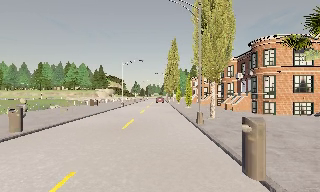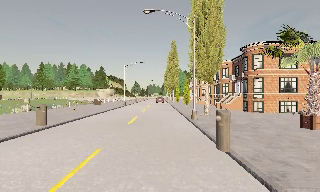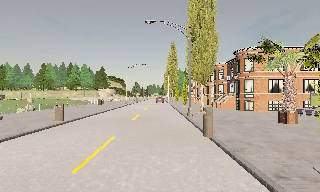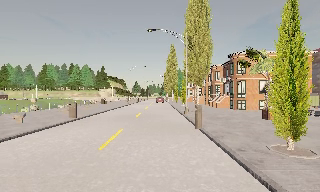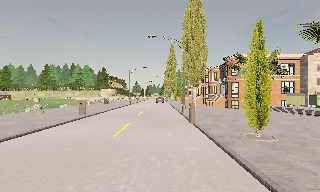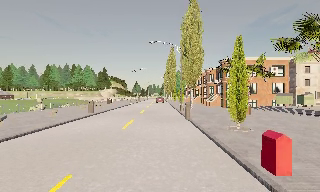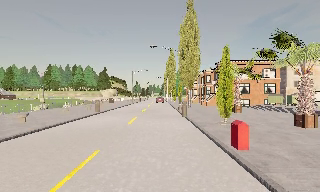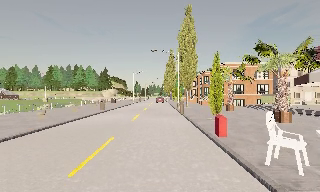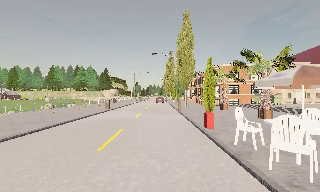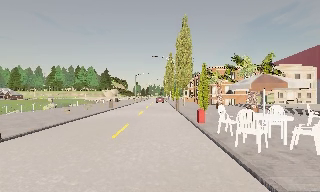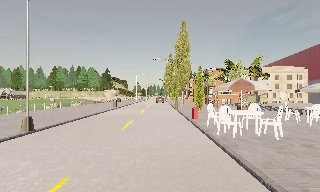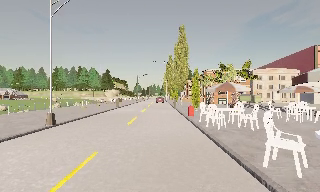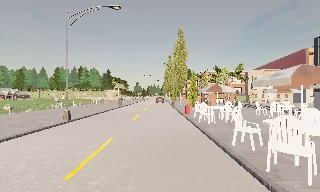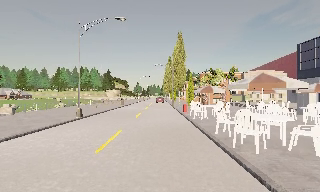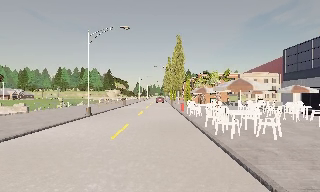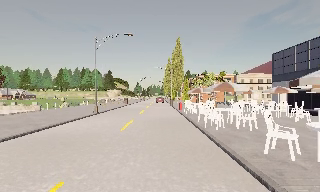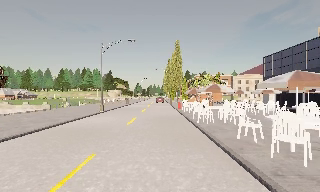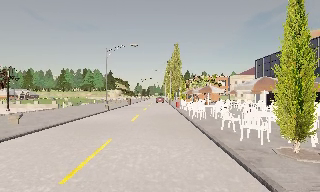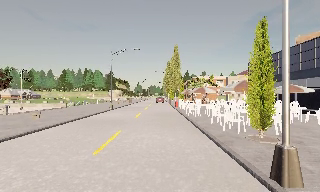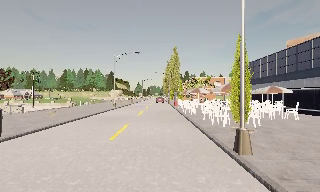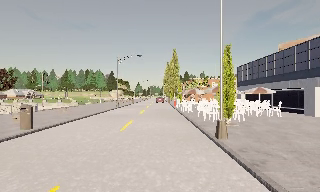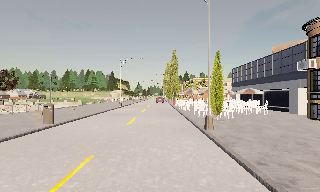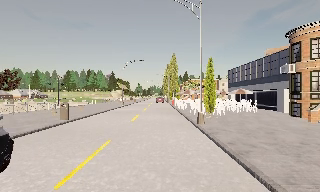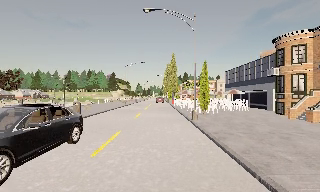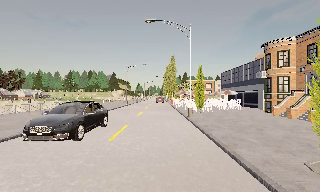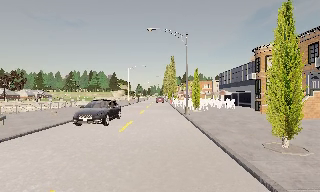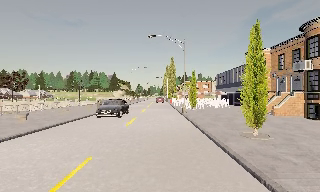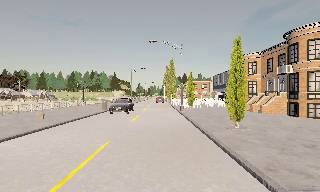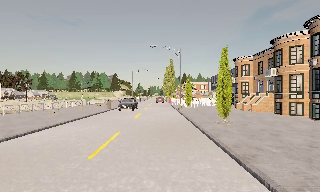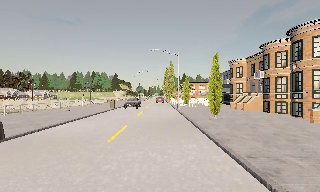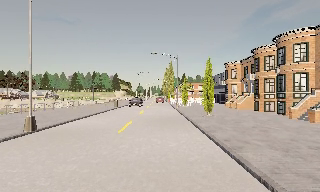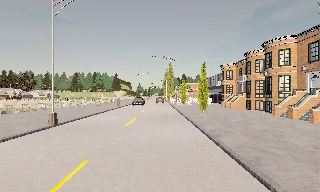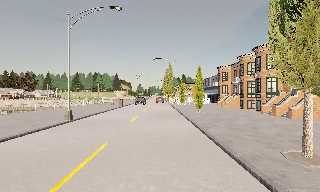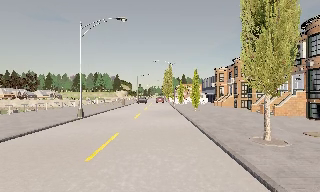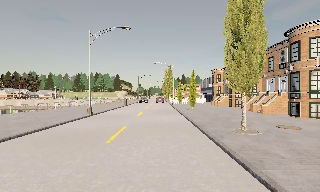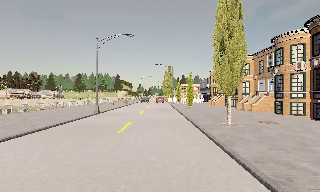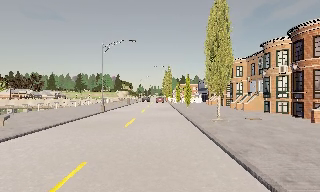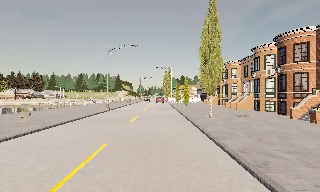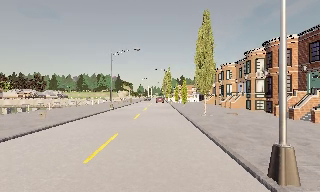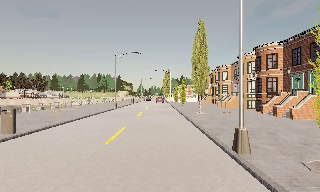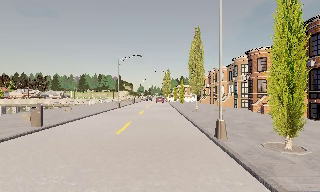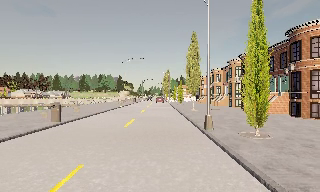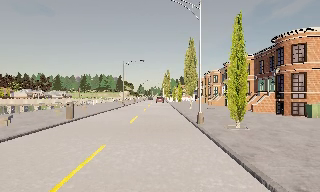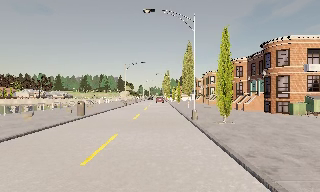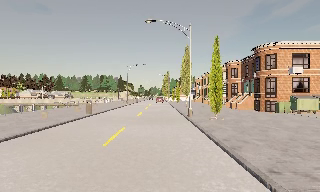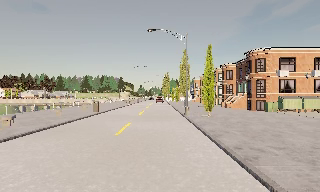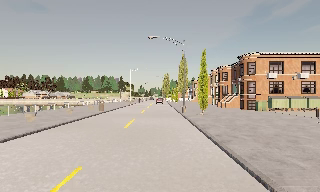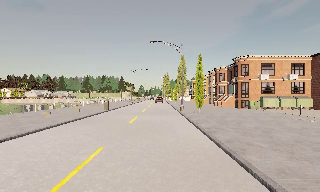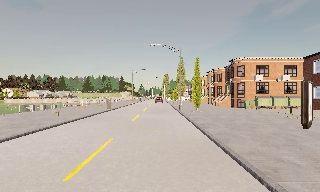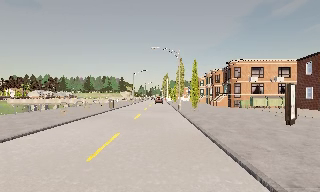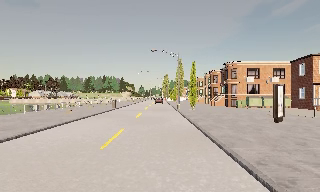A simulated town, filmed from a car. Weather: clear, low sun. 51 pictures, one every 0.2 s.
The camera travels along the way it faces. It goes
backward.
0.0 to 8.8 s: The camera travels backward, about 70 m, so what stands in front gets smaller.
8.8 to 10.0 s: The camera travels backward, about 8 m, so what stands in front gets smaller. It loses speed.
The film runs backward here.
